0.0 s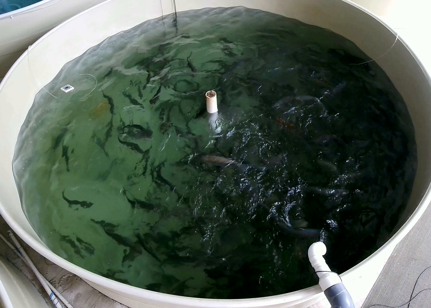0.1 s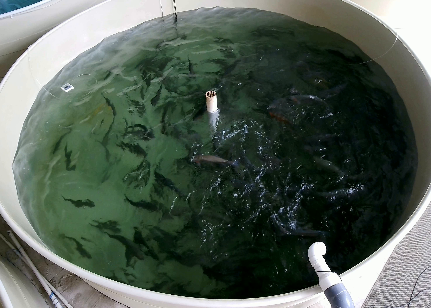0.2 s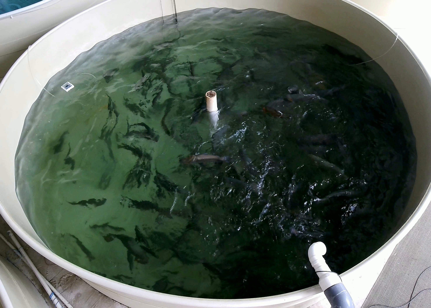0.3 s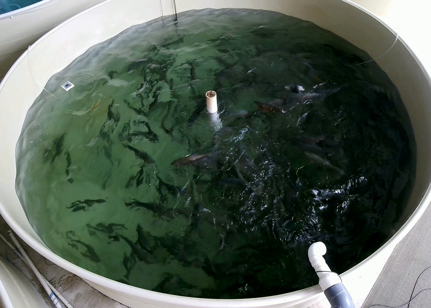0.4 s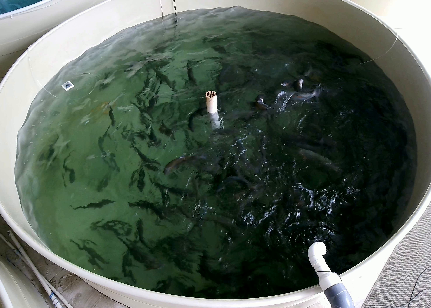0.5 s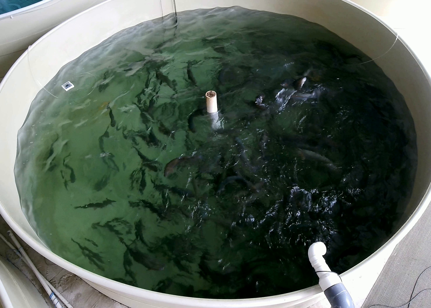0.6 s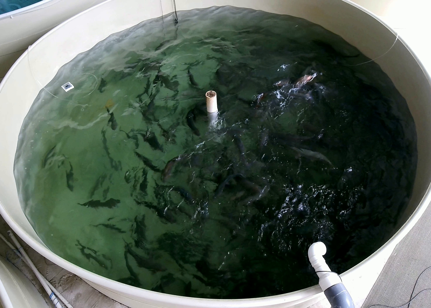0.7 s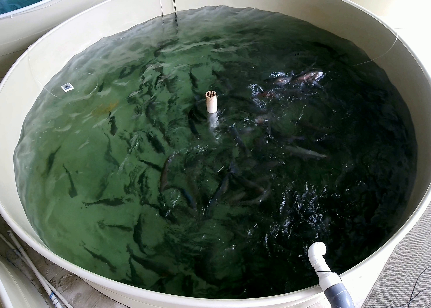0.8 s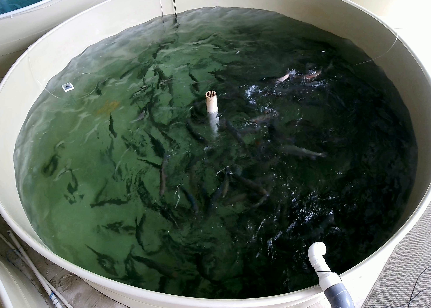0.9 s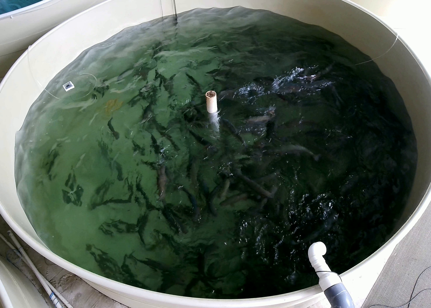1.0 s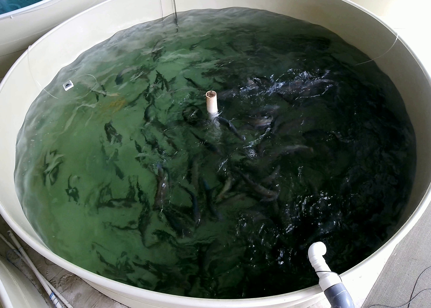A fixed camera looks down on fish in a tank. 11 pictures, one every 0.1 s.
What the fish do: Weak feeding.
